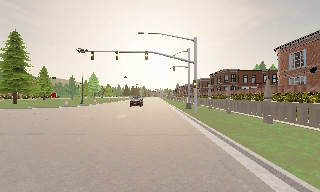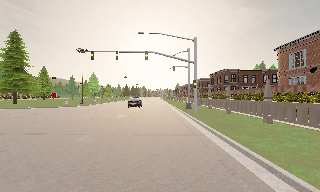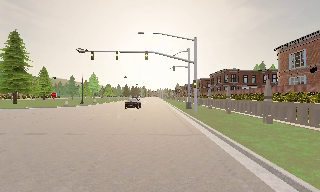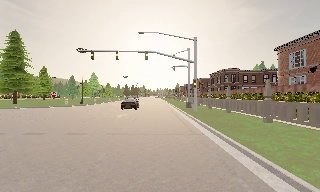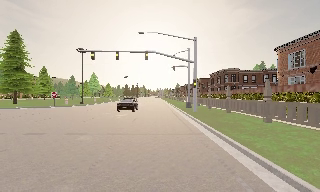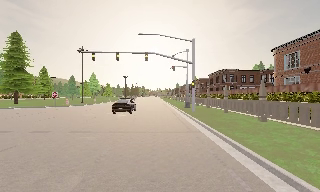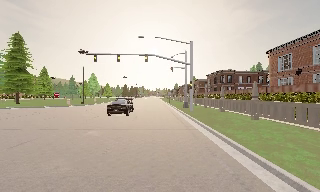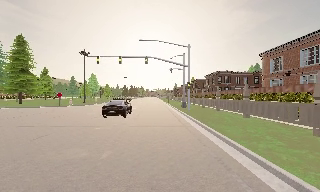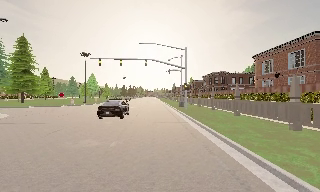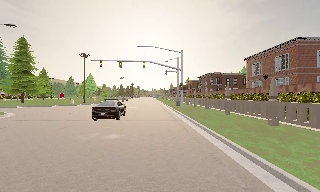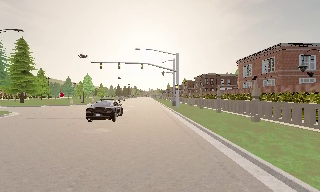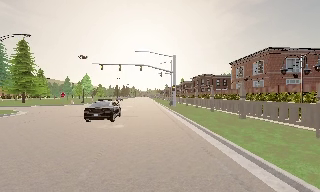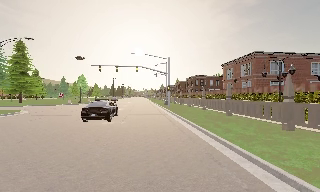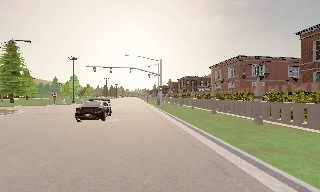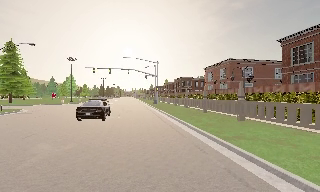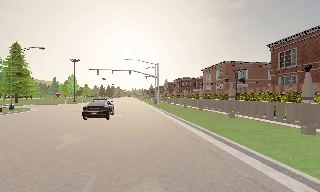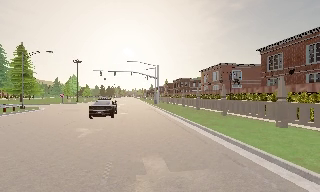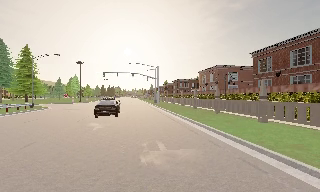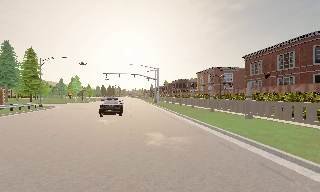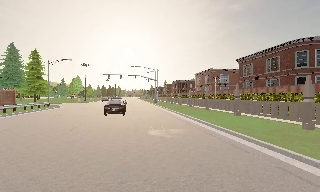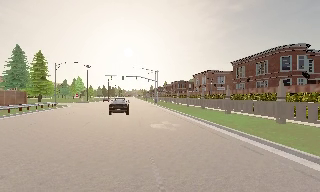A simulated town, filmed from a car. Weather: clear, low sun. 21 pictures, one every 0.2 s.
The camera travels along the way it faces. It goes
backward.
0.0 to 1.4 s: The camera travels backward, about 2 m, so what stands in front gets smaller. It gains speed.
1.4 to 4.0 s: The camera travels backward, about 19 m, so what stands in front gets smaller.
The film runs backward here.
